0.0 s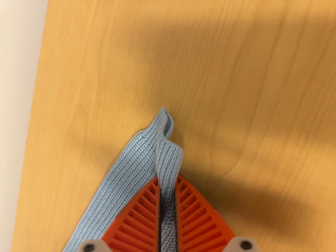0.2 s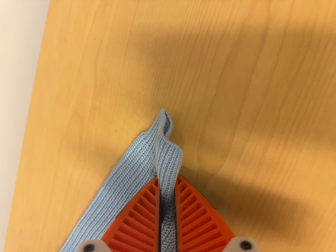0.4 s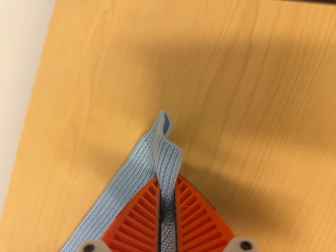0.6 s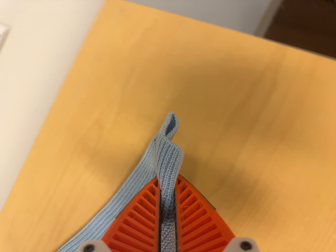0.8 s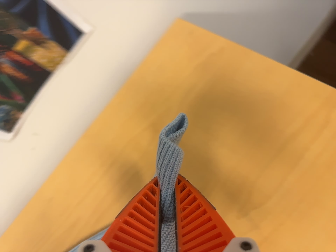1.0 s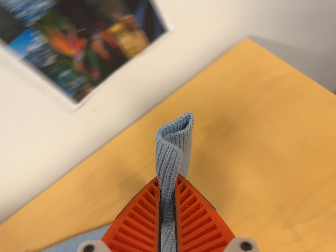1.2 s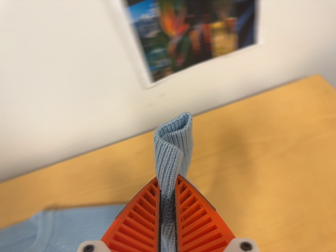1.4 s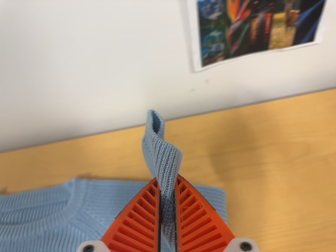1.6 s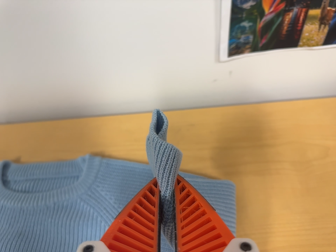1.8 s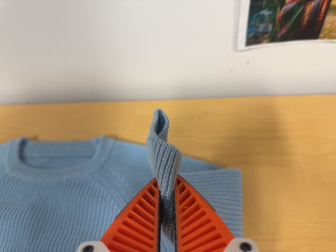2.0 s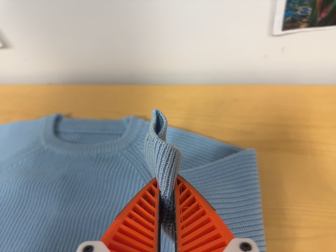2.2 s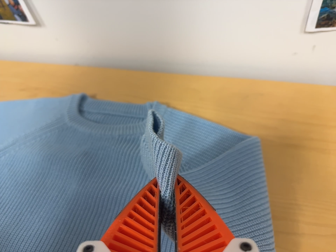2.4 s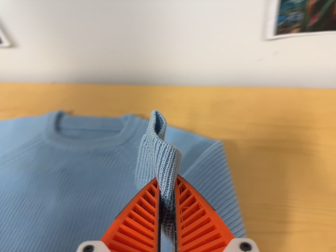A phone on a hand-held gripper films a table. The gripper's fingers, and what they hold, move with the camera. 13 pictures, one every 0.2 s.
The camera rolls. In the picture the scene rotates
clockwise.
0.0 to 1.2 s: The camera travels to its left and backward, about 32 cm, so close, fixed things drift to the right. Its aim tips toward the top of its view by about 15 degrees. It rolls about its line of sight by about 55 degrees, and the scene rotates clockwise.
1.2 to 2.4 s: The camera pans to its left by about 15 degrees. It travels toward the bottom of its view and to its left, about 10 cm, so close, fixed things drift upward. It rolls about its line of sight by about 20 degrees, and the scene rotates clockwise.
The film runs forward here.
